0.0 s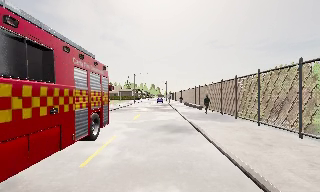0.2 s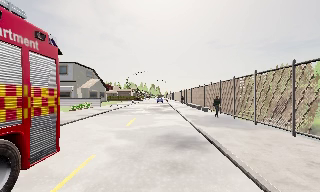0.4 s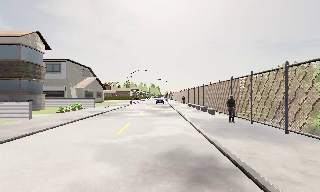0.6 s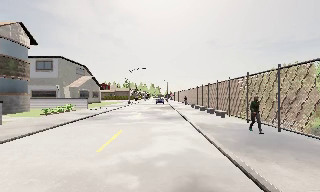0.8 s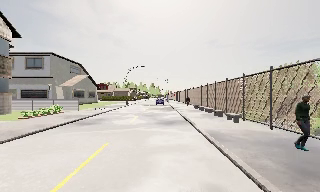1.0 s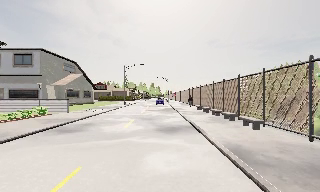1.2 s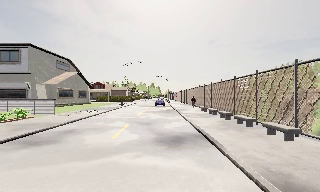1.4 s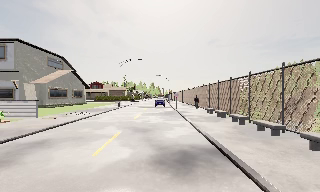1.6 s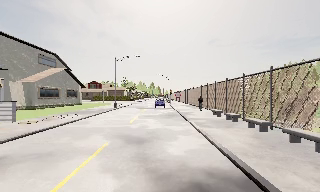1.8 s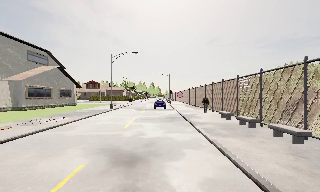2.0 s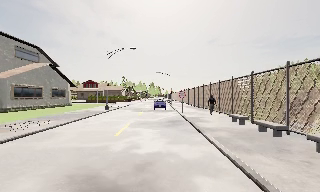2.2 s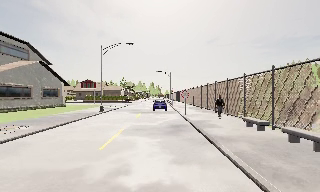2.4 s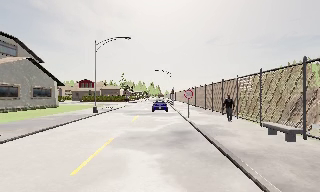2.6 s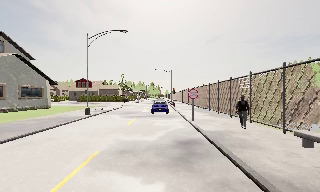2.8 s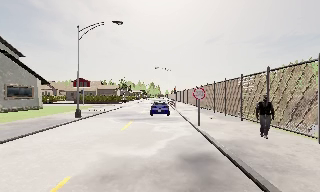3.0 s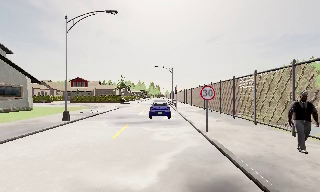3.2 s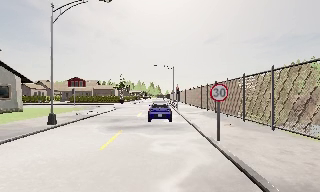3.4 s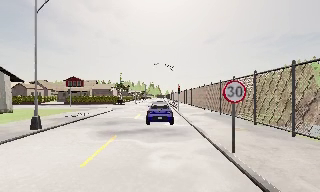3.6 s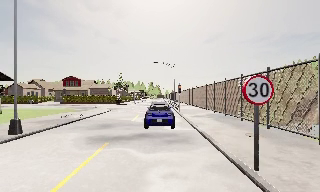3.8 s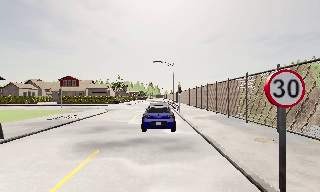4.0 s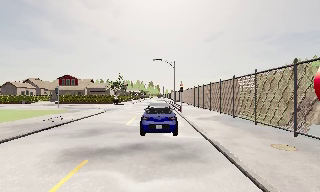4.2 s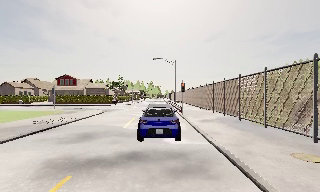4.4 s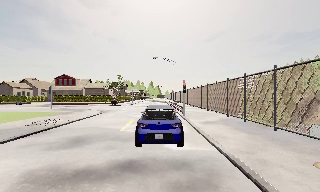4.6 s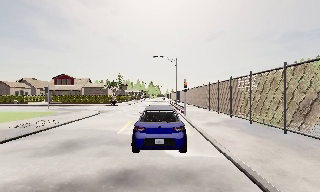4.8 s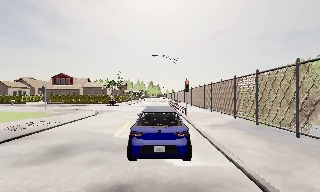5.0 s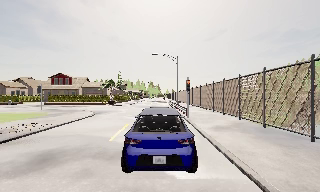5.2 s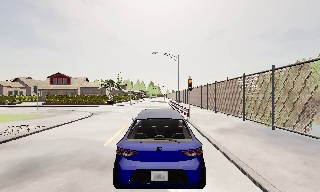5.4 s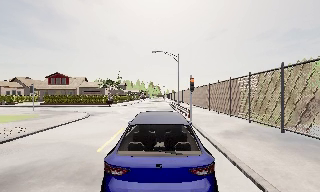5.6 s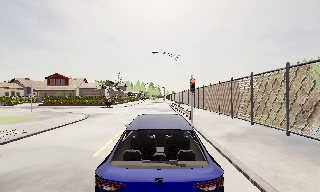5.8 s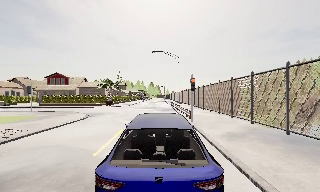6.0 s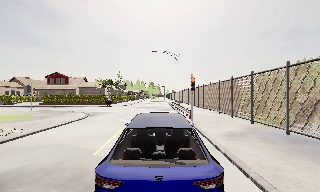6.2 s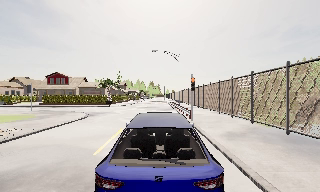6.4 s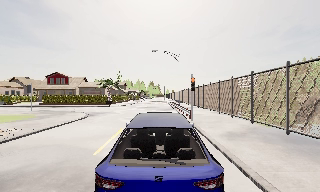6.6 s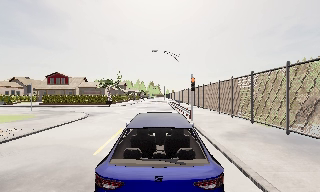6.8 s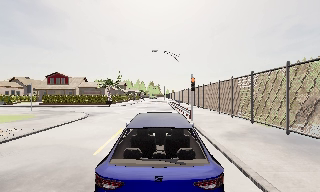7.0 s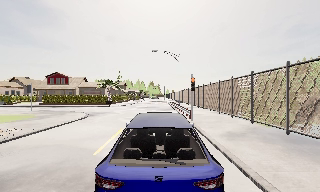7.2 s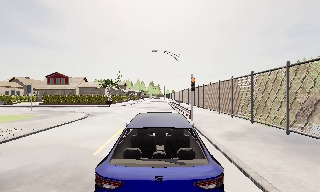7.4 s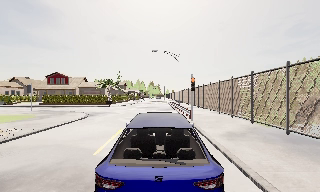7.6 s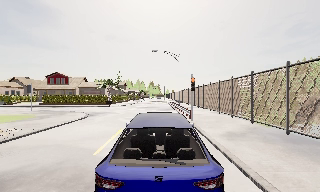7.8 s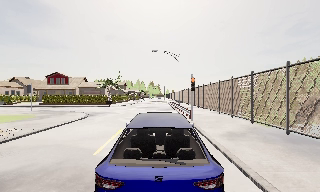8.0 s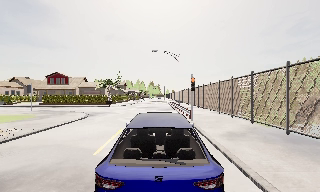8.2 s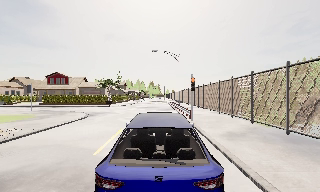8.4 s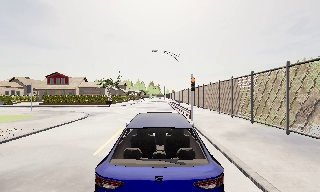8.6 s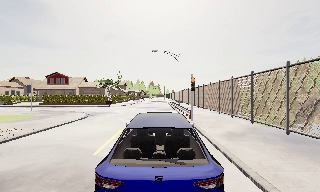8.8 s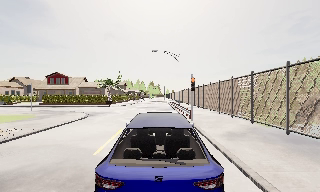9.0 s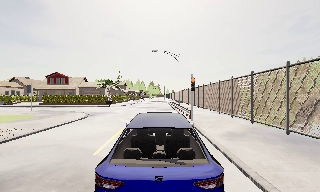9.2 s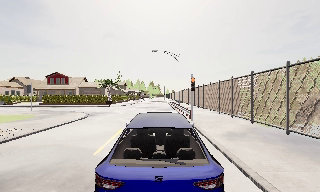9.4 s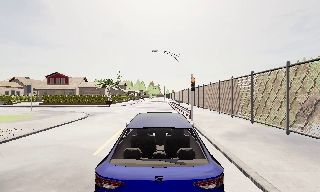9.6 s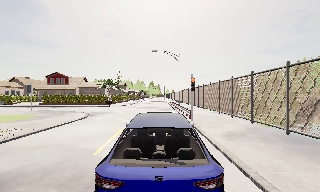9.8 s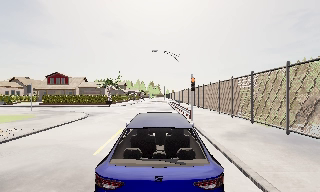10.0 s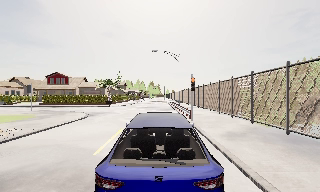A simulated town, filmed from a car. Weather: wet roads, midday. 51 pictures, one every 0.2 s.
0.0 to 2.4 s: The camera travels forward, about 25 m, so what stands in front looms larger.
2.4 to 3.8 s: The camera travels forward, about 10 m, so what stands in front looms larger. It loses speed.
3.8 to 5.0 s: The camera travels forward, about 4.5 m, so what stands in front looms larger.
5.0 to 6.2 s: The camera travels forward, about 1.5 m, so what stands in front looms larger. It loses speed.
6.2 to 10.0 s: The camera keeps its place and its aim.
The film runs forward here.
